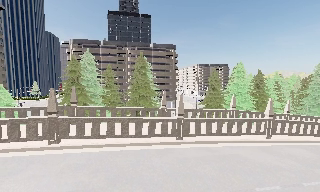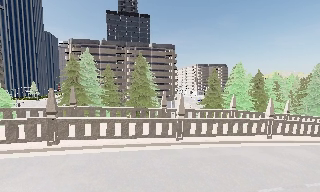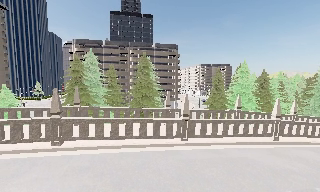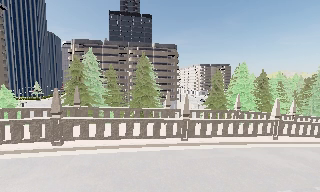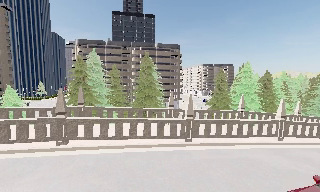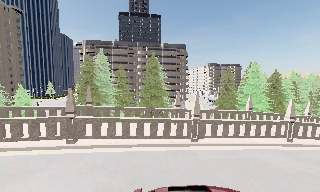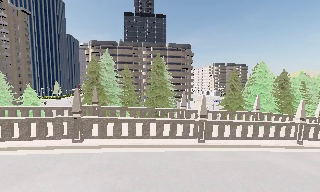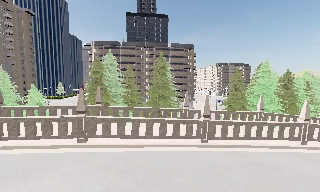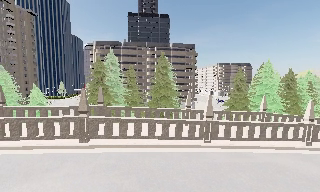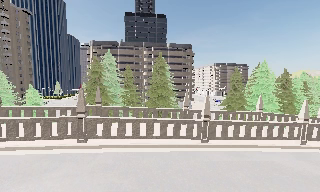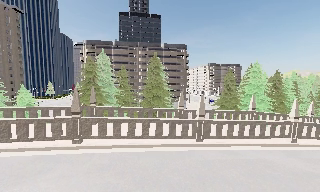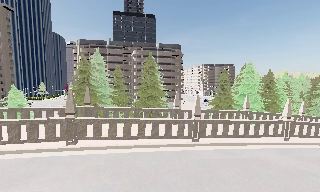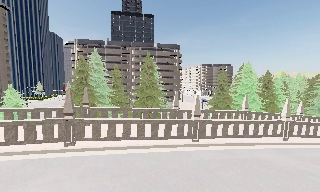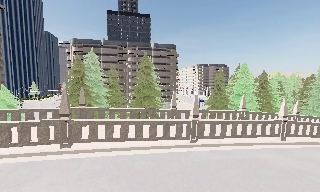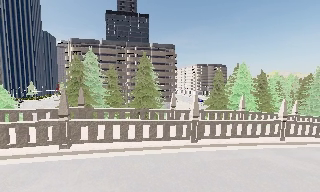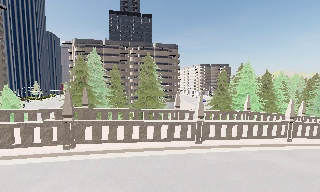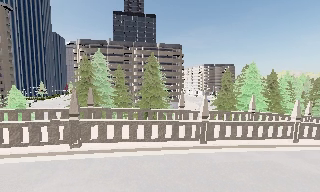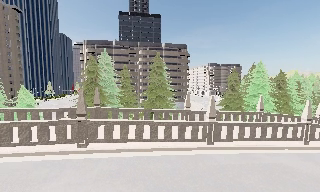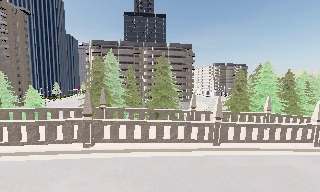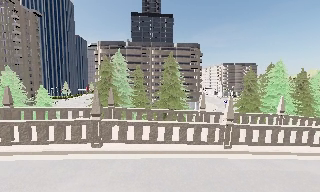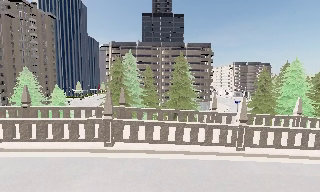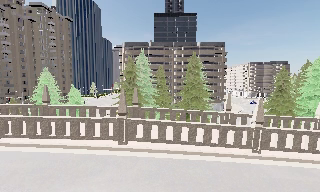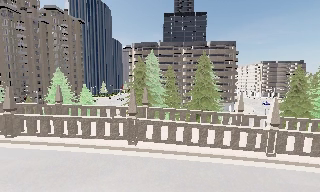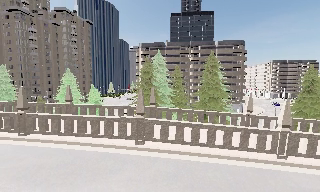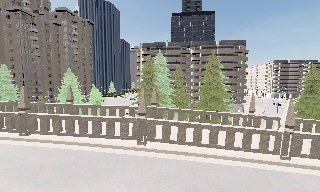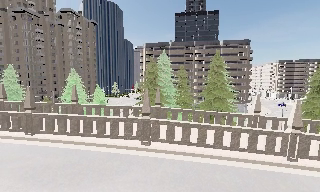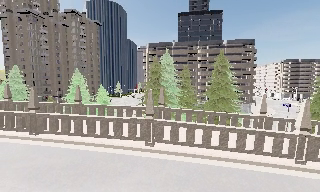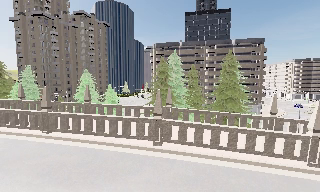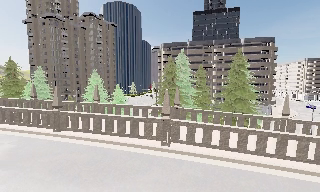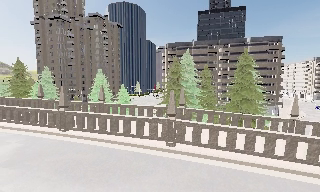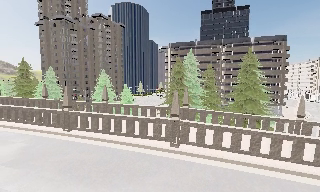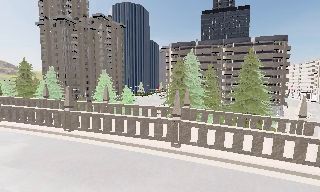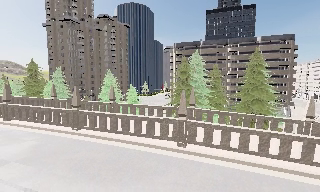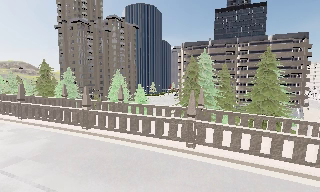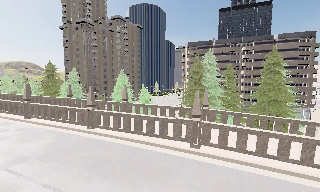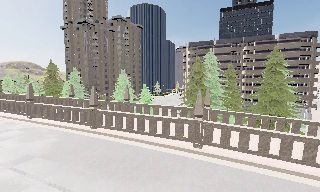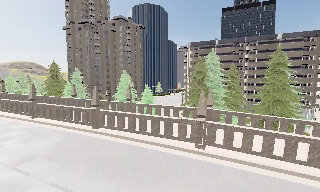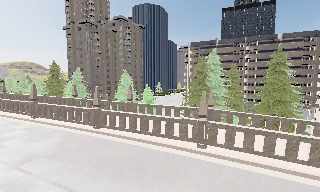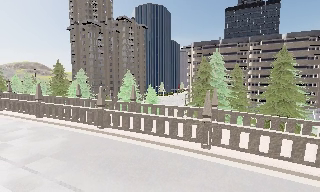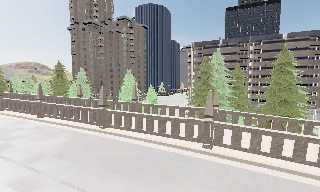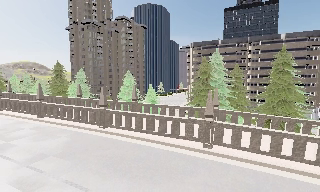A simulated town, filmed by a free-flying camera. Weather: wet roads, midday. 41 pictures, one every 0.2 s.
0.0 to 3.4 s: The camera travels to its left and forward, about 1 m, so close, fixed things drift to the right.
3.4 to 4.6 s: The camera pans to its left, which is counterclockwise from overhead, by about 15 degrees.
4.6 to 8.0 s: The camera pans to its left, which is counterclockwise from overhead, by about 15 degrees. It travels to its left, about 1 m, so close, fixed things drift to the right.
The film runs forward here.
